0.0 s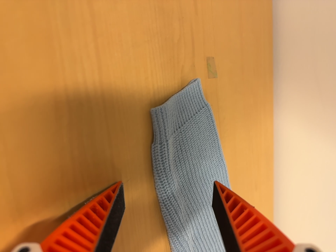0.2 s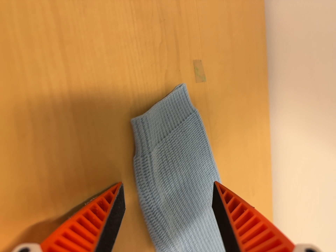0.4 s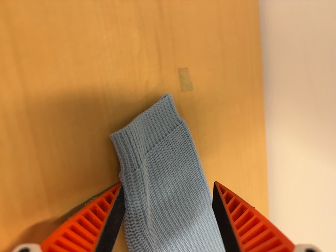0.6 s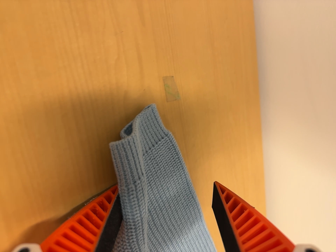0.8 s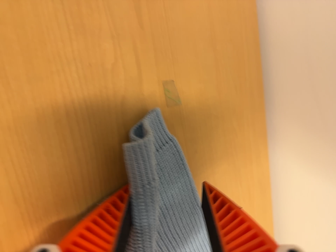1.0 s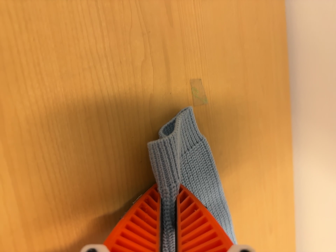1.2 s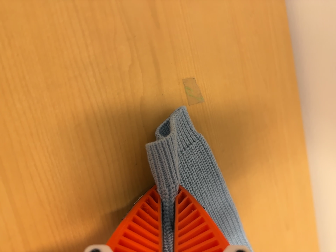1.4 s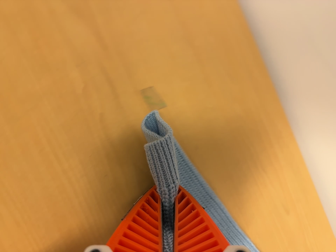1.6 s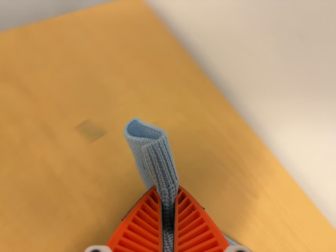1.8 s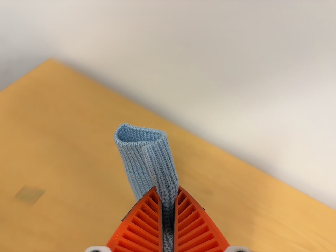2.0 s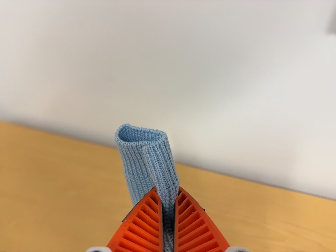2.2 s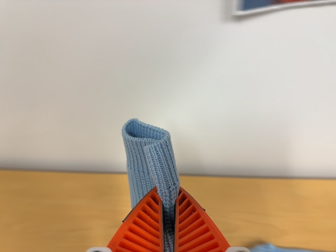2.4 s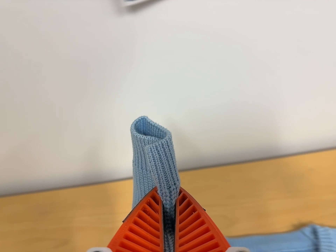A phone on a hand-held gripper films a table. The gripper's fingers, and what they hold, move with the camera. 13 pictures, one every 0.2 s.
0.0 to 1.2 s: The camera pans to its left by about 10 degrees. It travels to its right and forward, about 10 cm.
1.2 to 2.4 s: The camera travels to its right, about 50 cm, so close, fixed things drift to the left. Its aim tips toward the top of its view by about 15 degrees, and the scene shifts downward. It rolls about its line of sight by about 85 degrees, and the scene rotates counterclockwise.
The film runs forward here.
